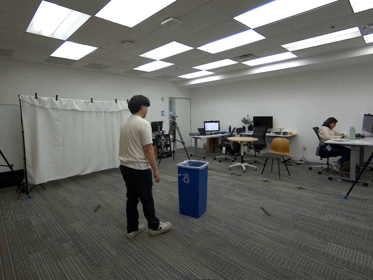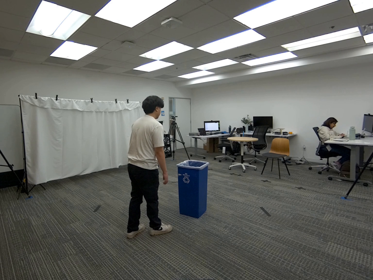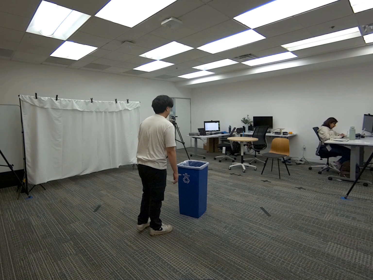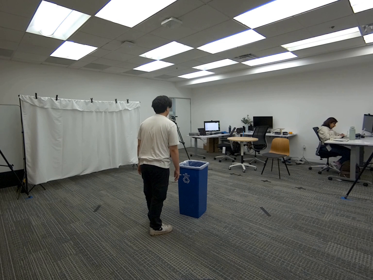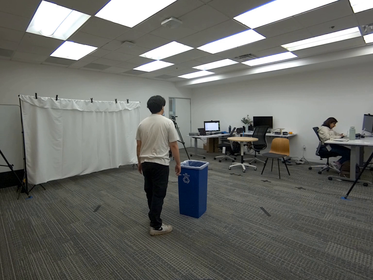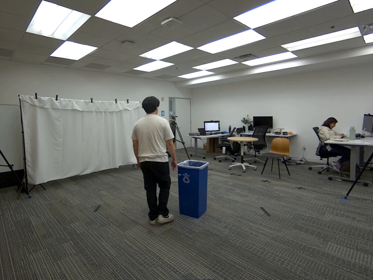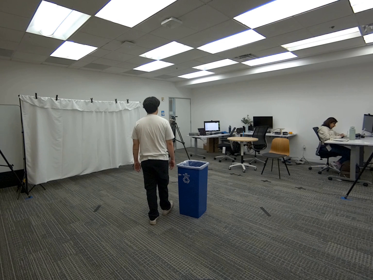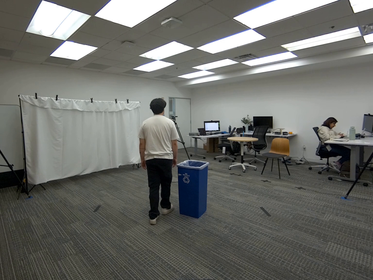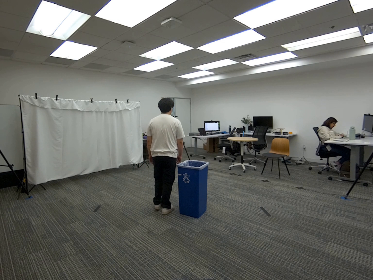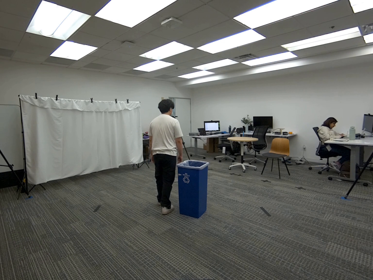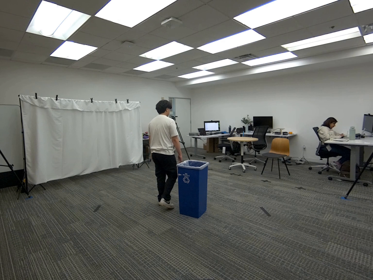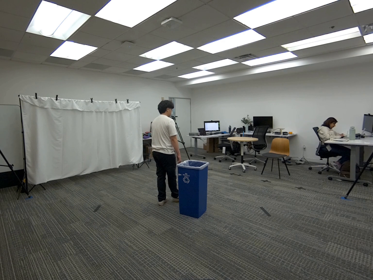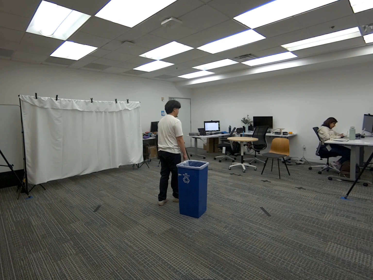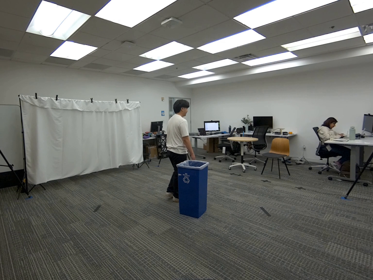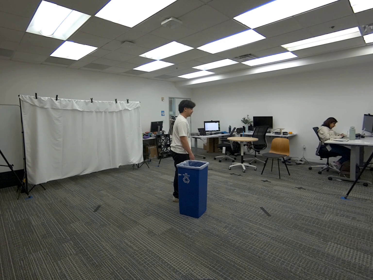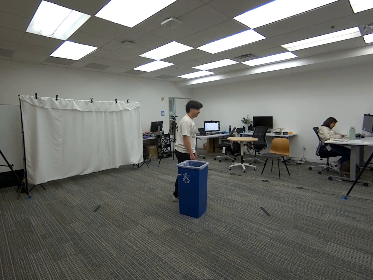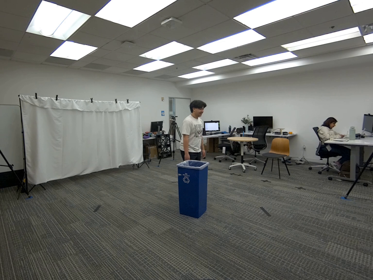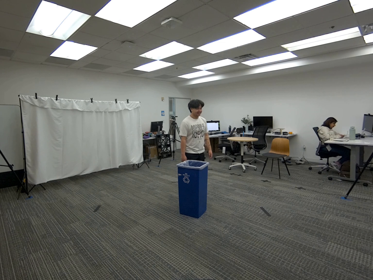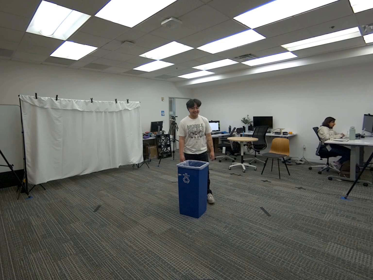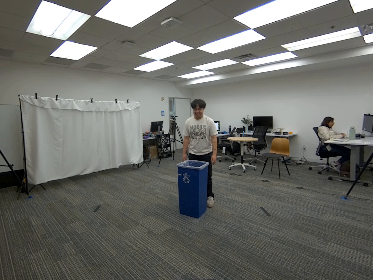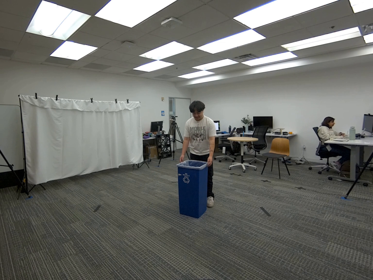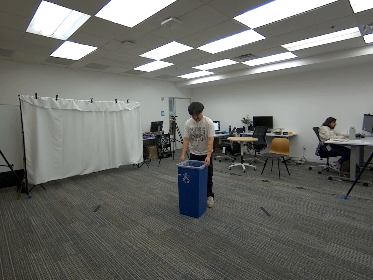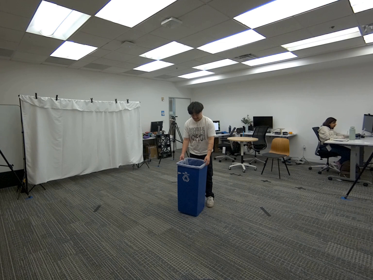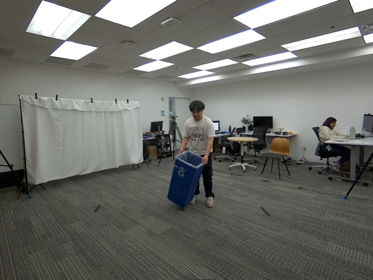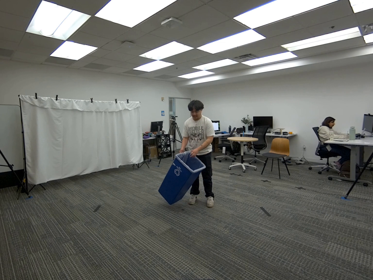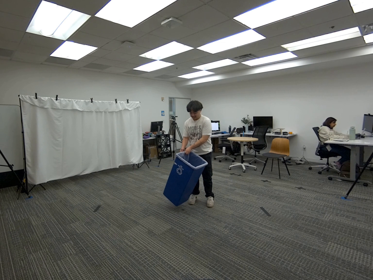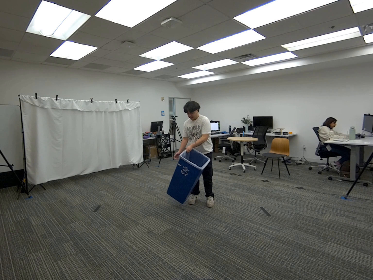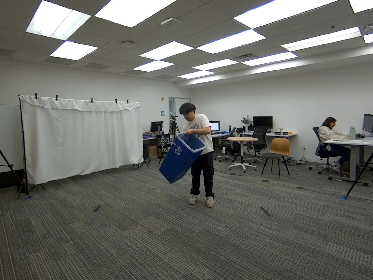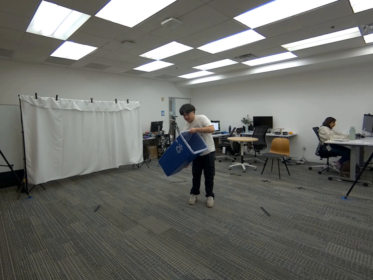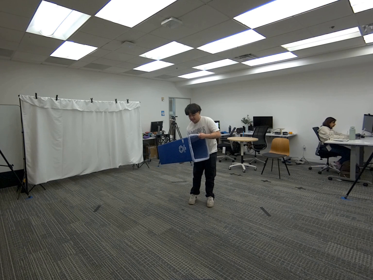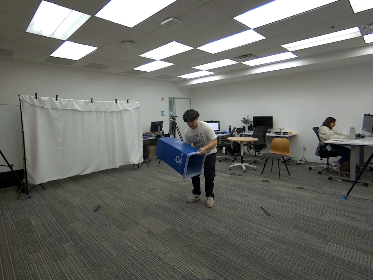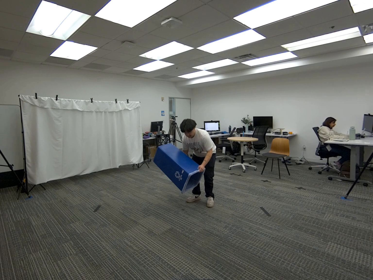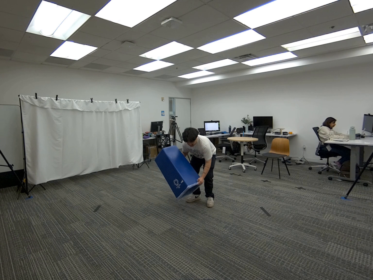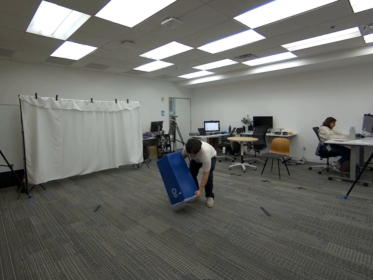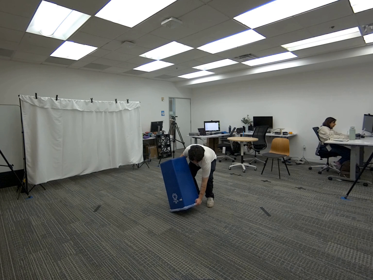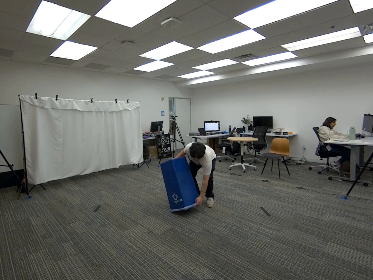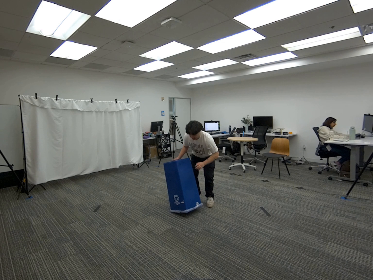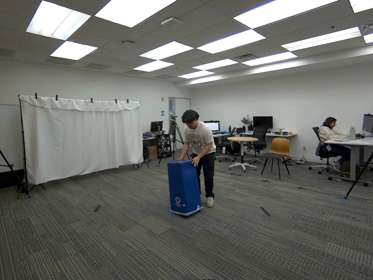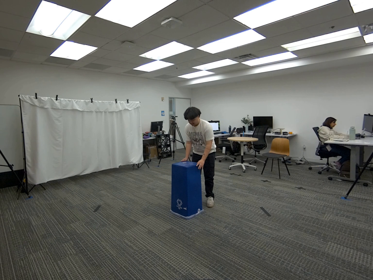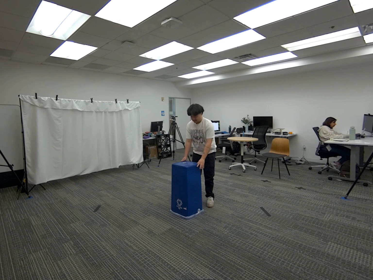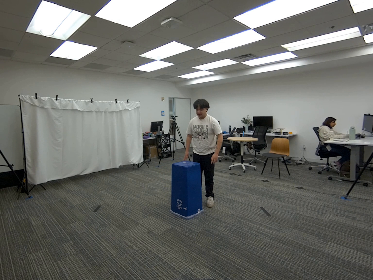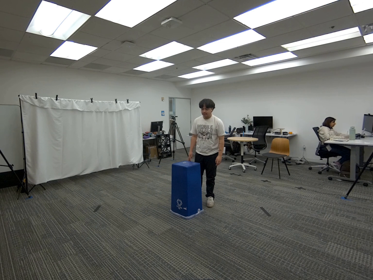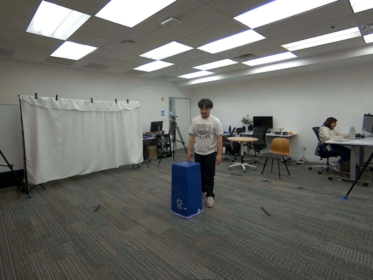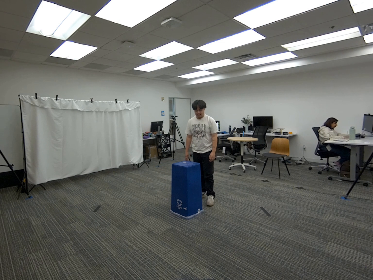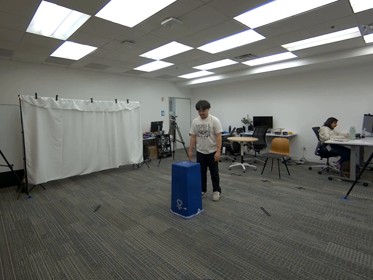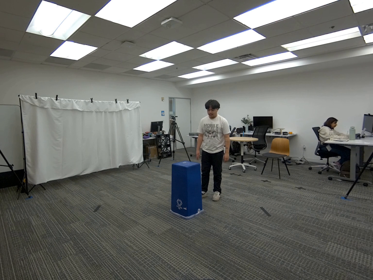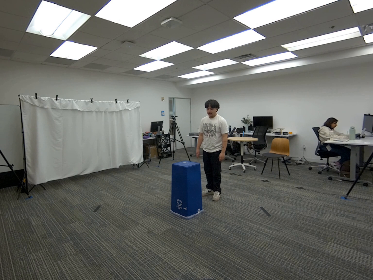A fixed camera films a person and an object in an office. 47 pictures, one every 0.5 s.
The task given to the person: Walk over to the blue trash can. Use both hands to rotate the blue trash can upside down.
